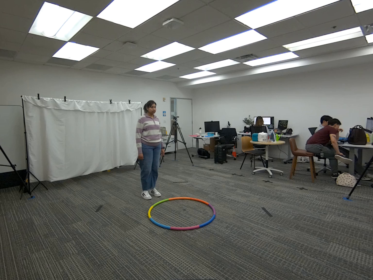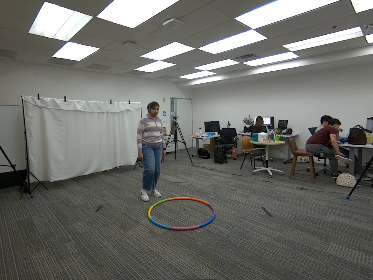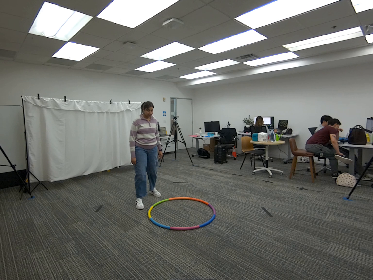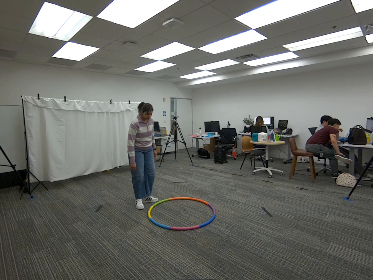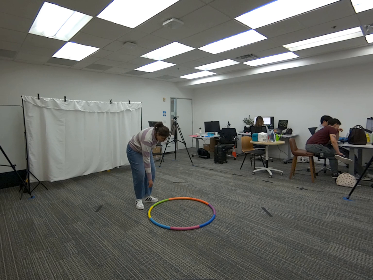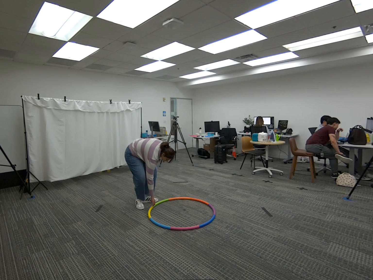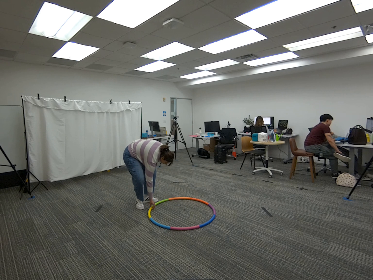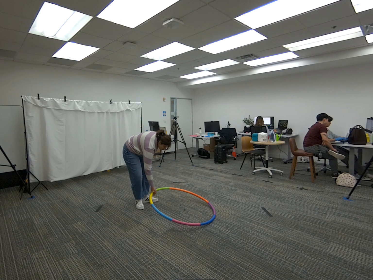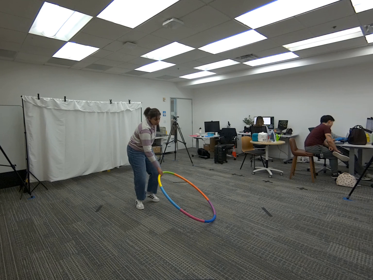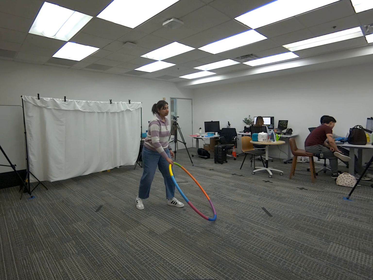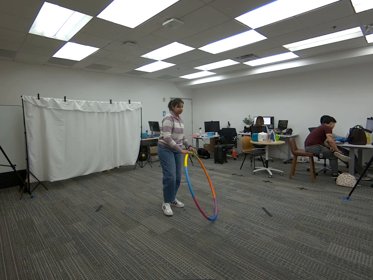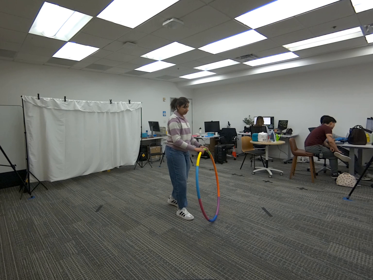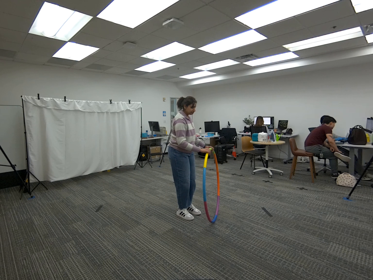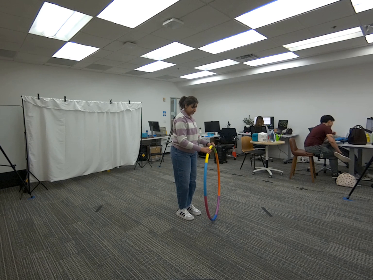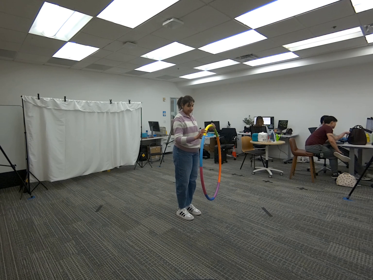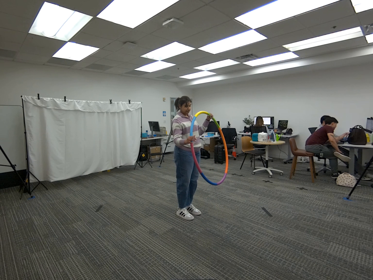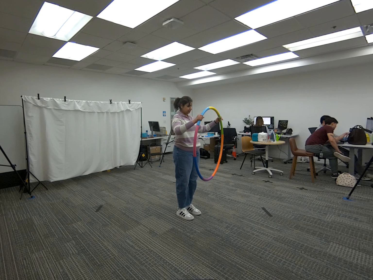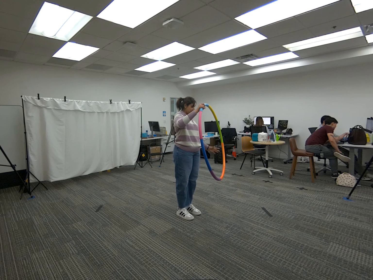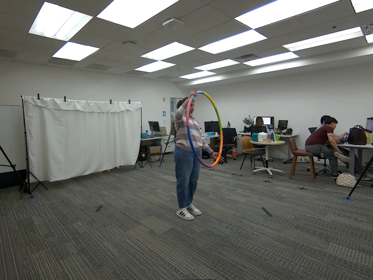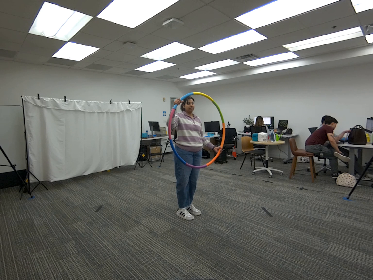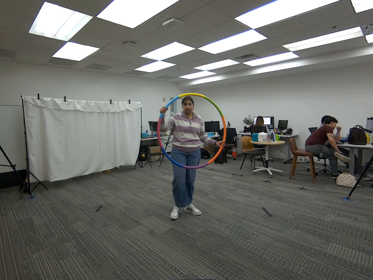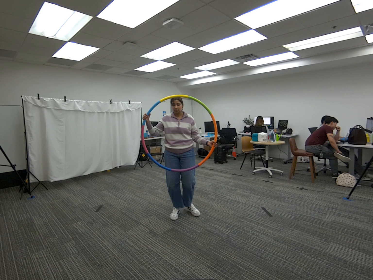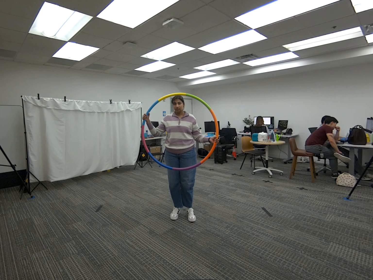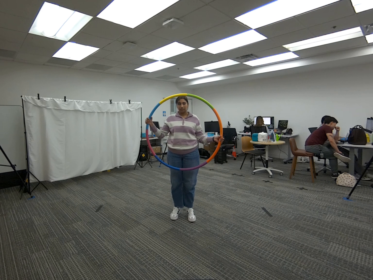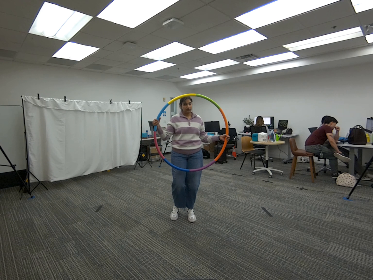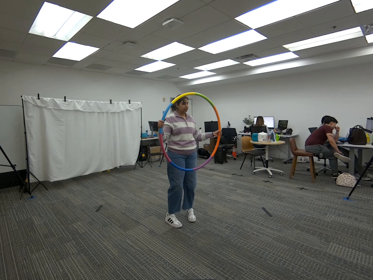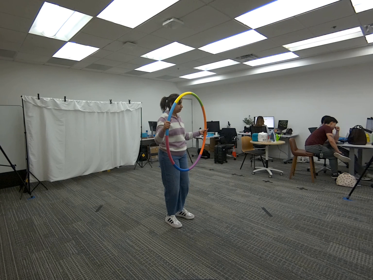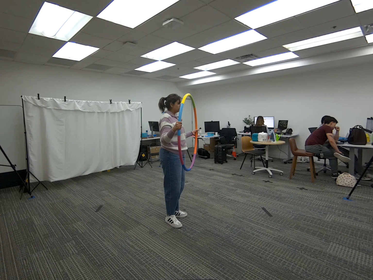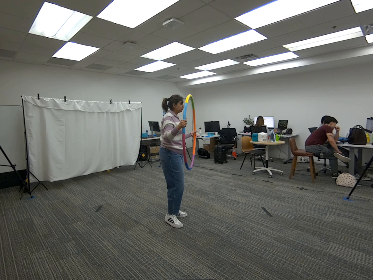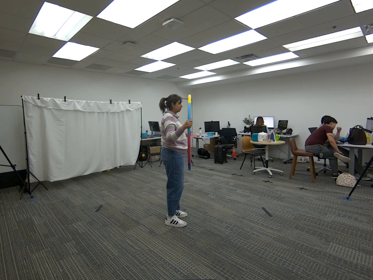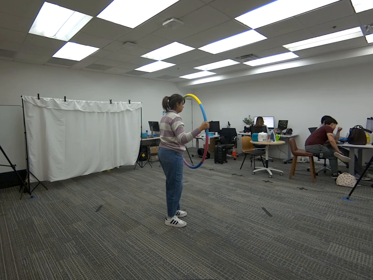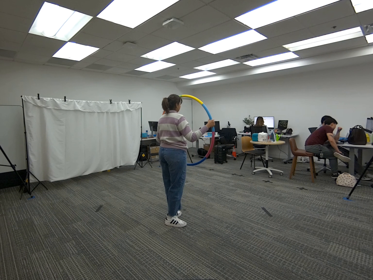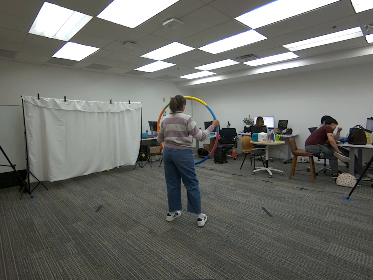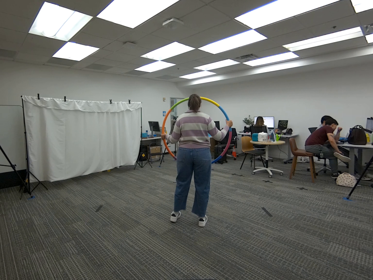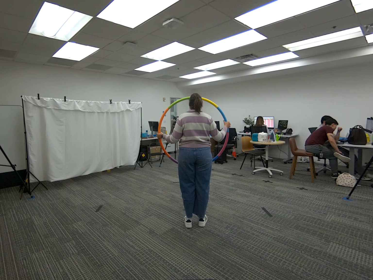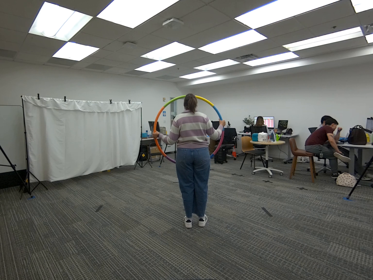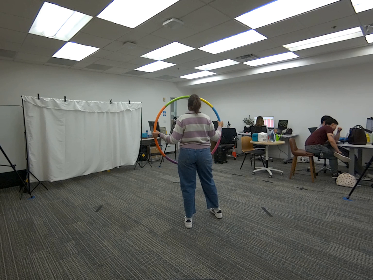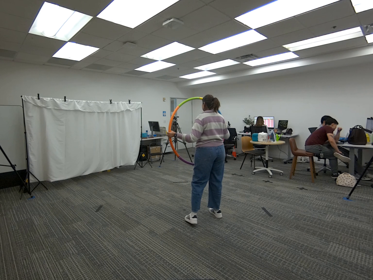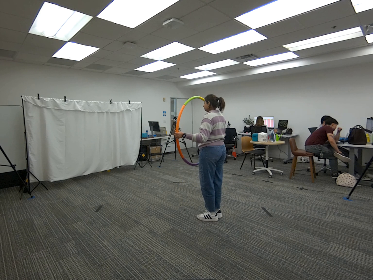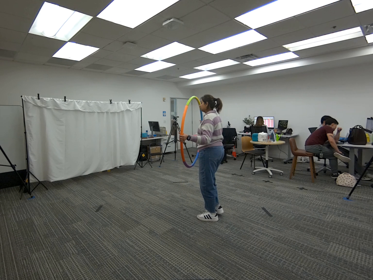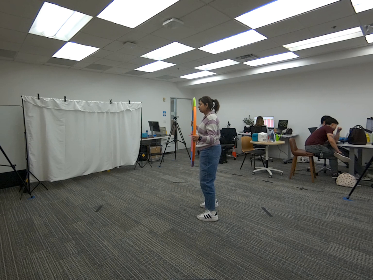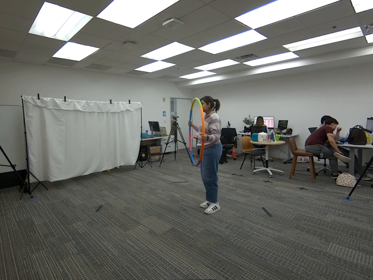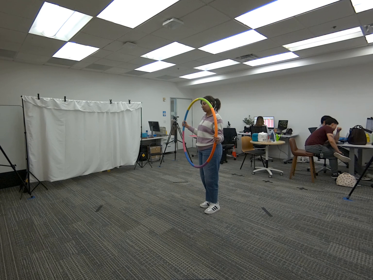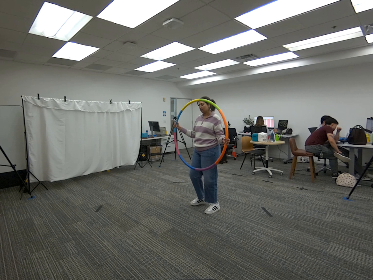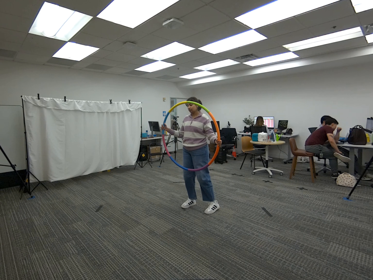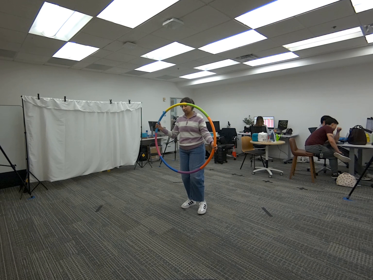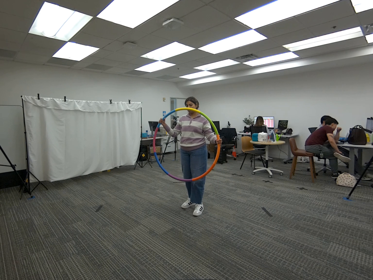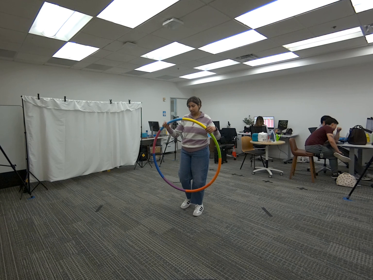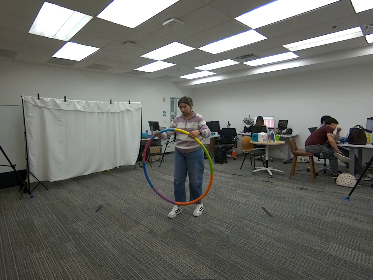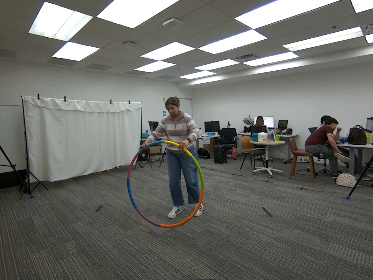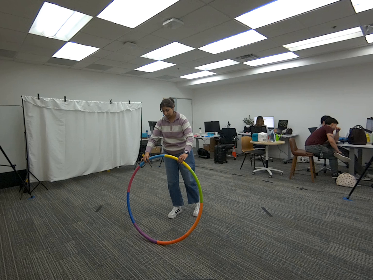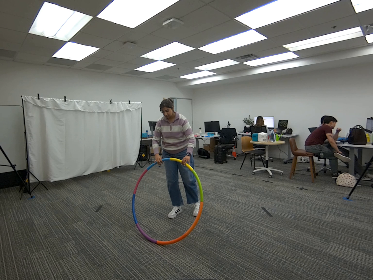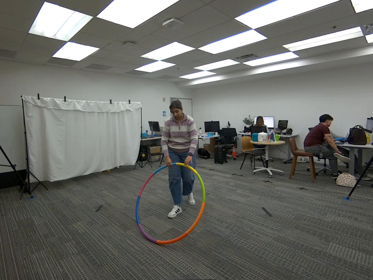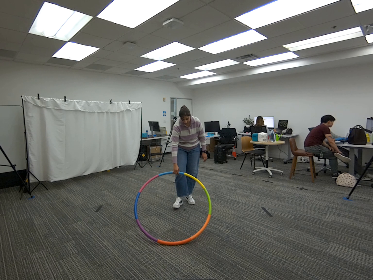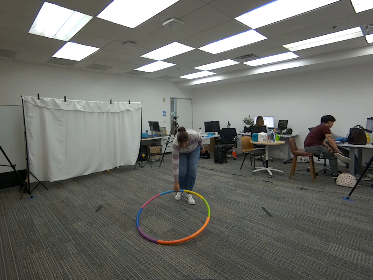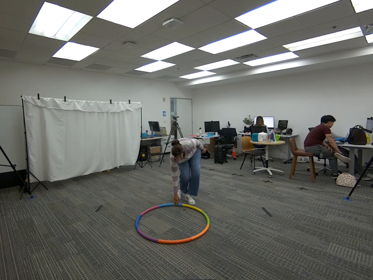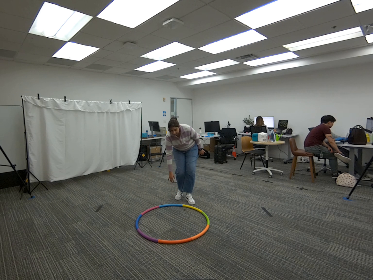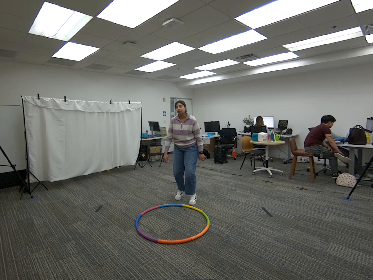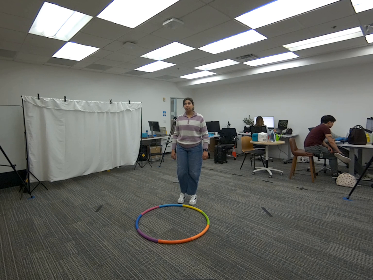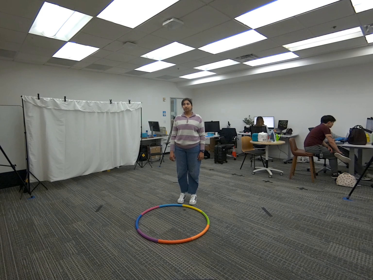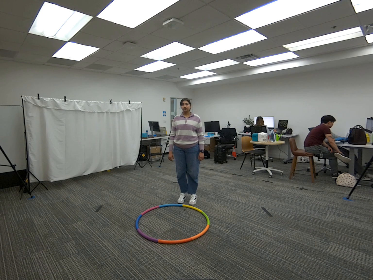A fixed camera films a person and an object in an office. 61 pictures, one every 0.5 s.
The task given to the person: Walk over to the hula hoop and grasp the hula hoop with both hands begin to rotate so that each camera gets a view of the hula hoop. Place down when complete.
